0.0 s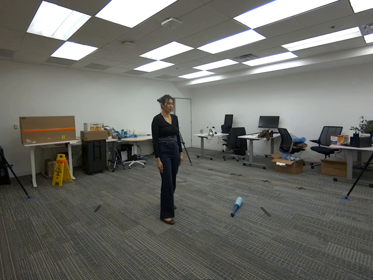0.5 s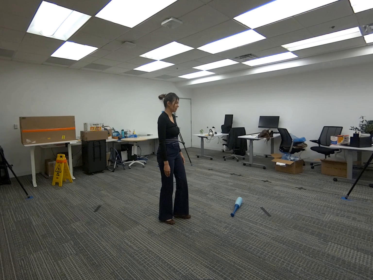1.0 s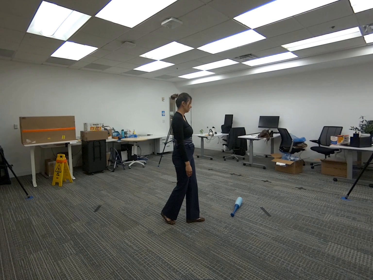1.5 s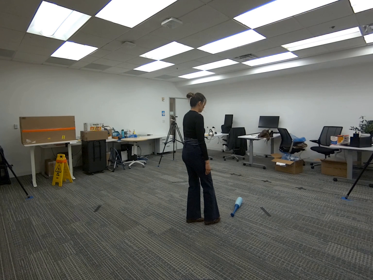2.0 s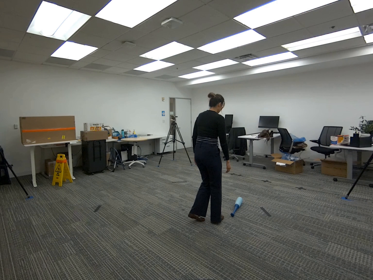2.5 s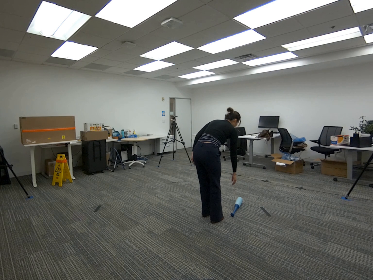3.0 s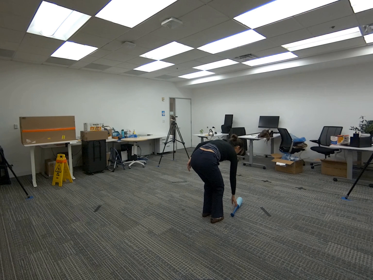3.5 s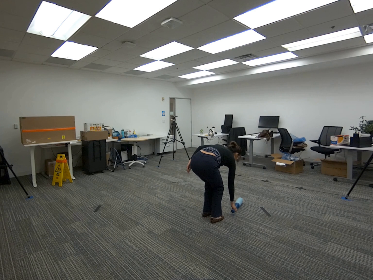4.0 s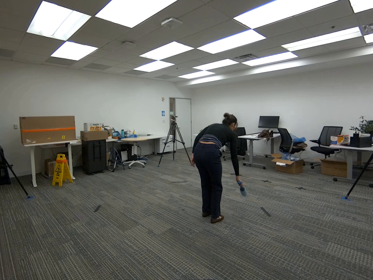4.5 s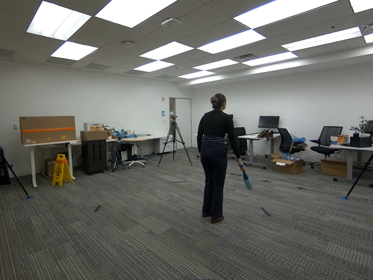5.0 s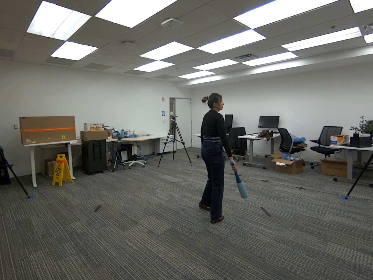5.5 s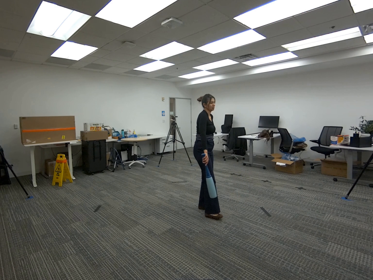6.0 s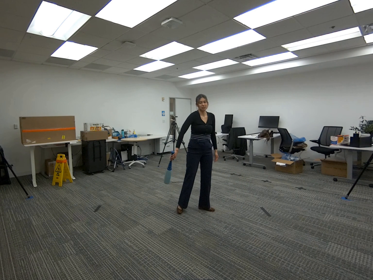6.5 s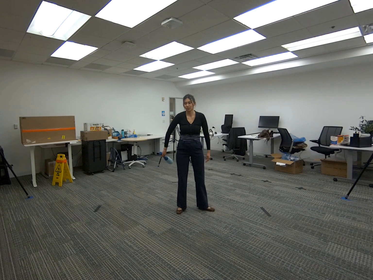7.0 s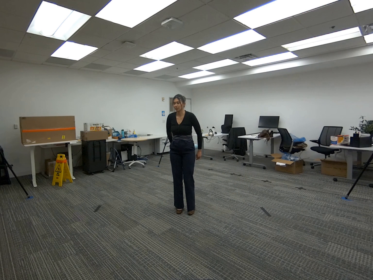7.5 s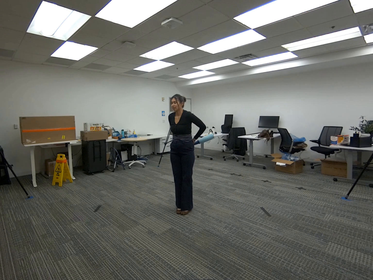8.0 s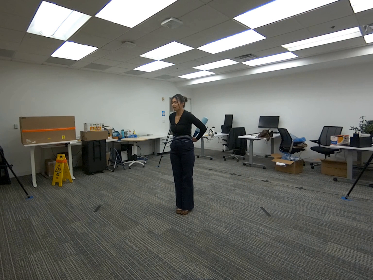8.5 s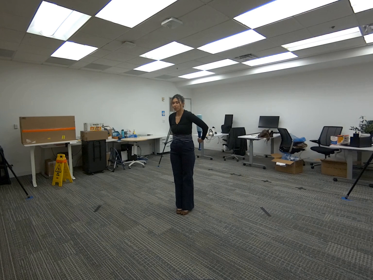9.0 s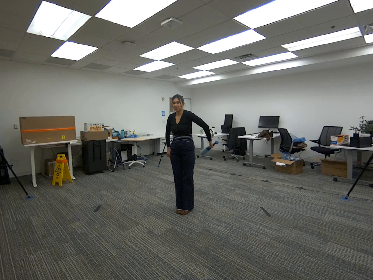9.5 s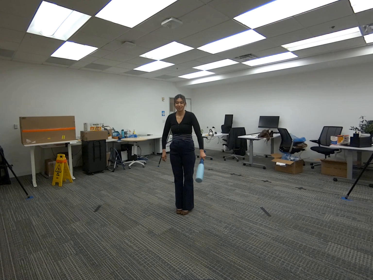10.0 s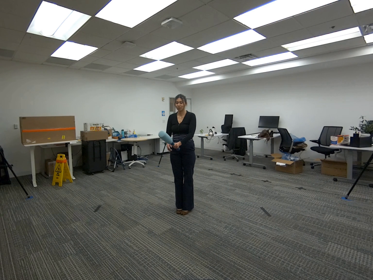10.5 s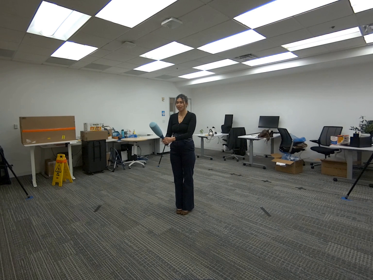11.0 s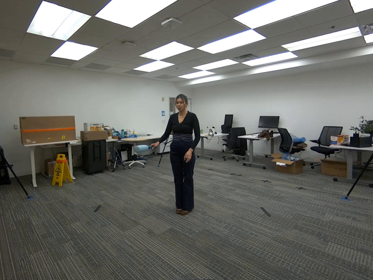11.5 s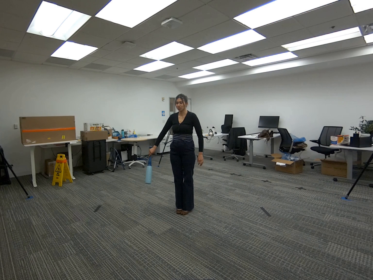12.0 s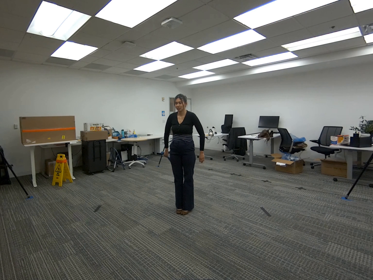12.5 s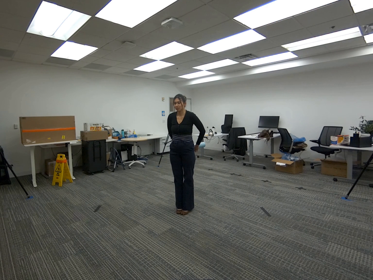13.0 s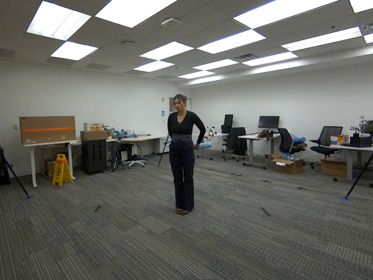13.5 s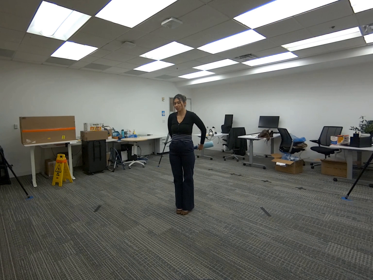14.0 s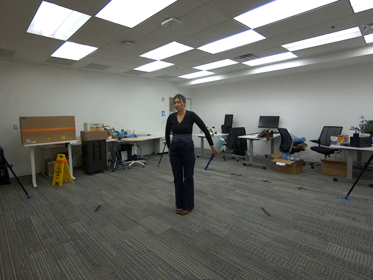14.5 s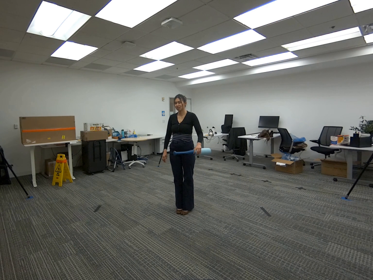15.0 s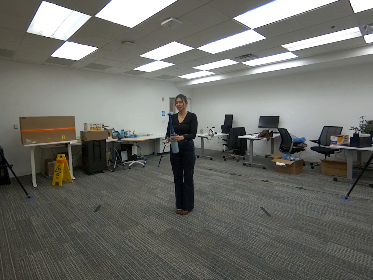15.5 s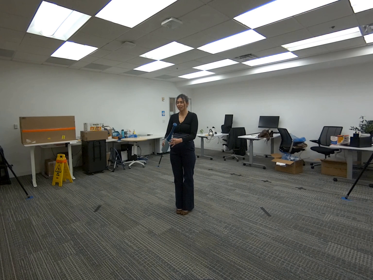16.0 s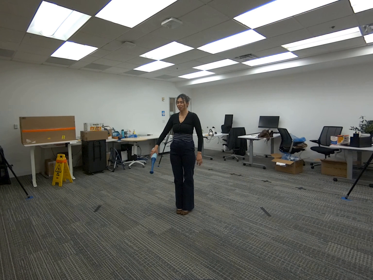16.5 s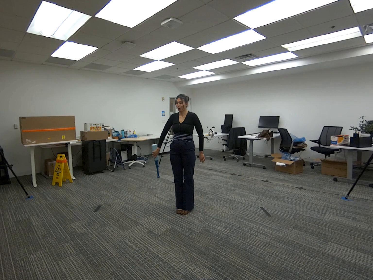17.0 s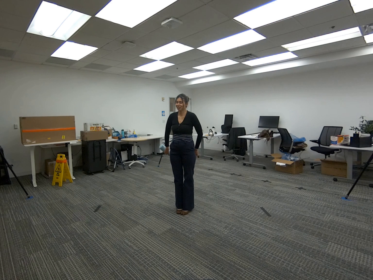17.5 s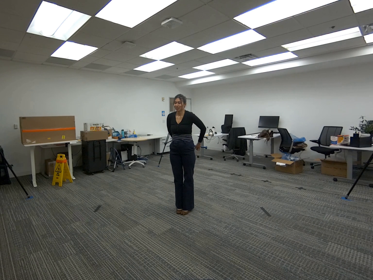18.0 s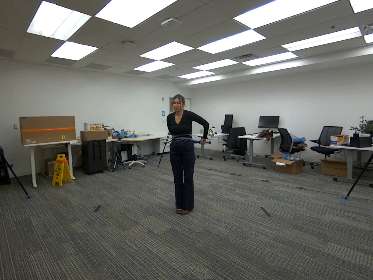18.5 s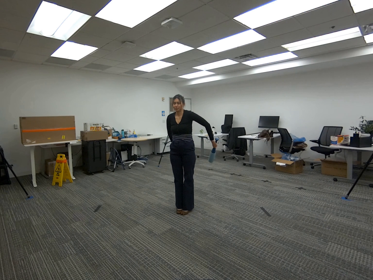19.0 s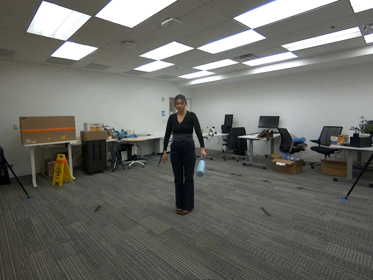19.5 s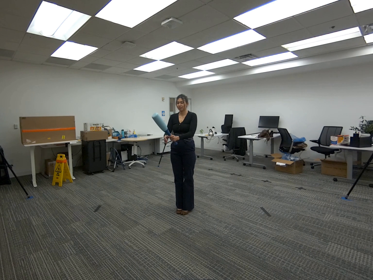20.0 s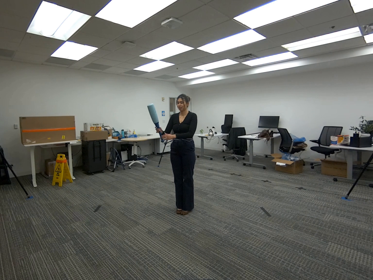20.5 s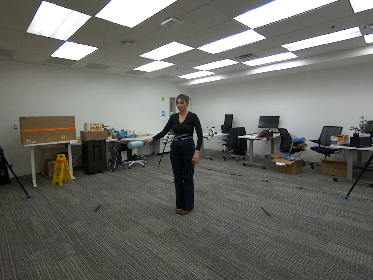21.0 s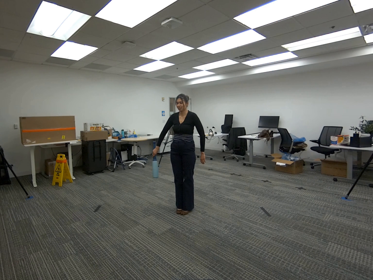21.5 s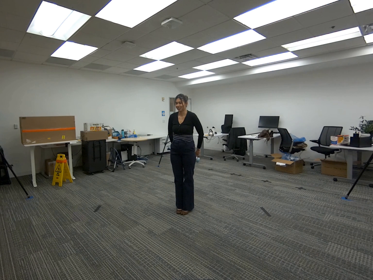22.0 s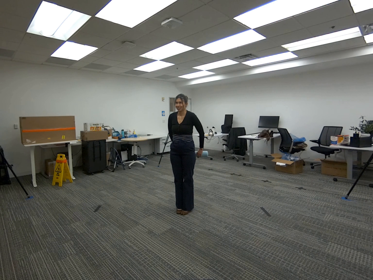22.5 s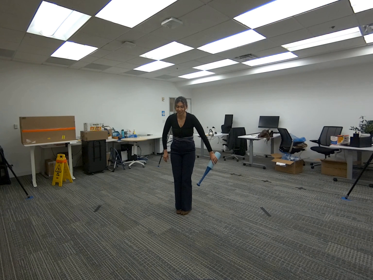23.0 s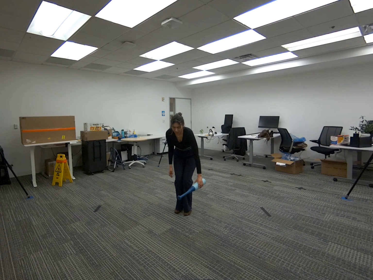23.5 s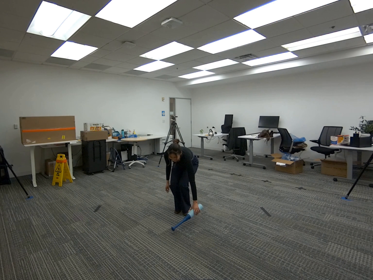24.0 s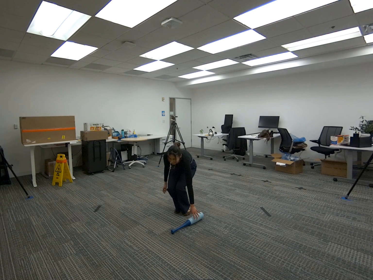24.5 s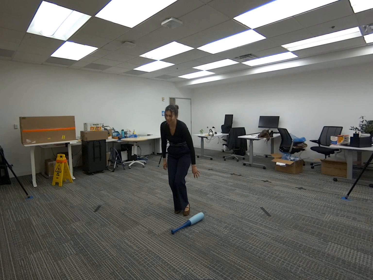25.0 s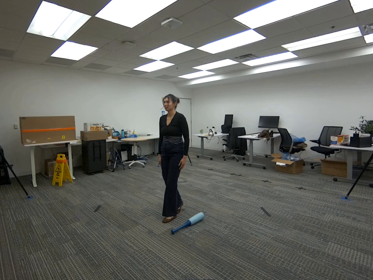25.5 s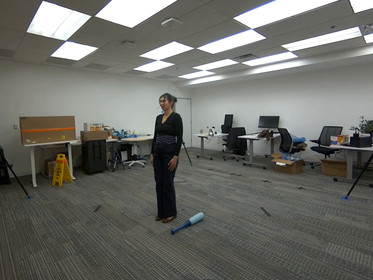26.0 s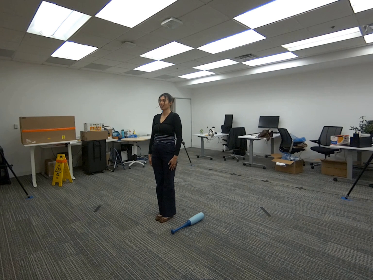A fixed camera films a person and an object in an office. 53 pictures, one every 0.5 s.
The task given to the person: Walk over to the baseball bat on the floor and grasp it and proceed to handover the baseball bat from hand to hand around your waist begining in the back.
